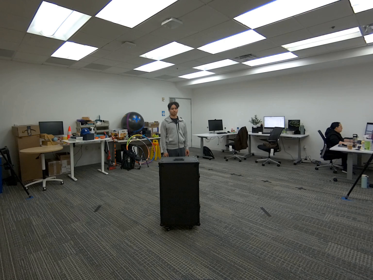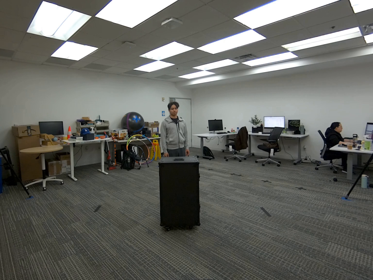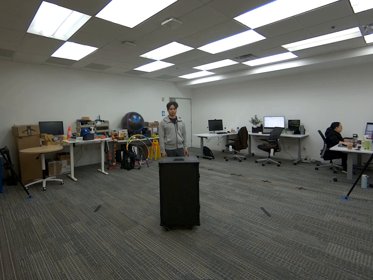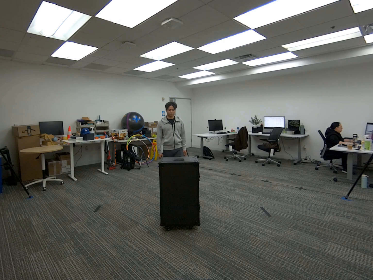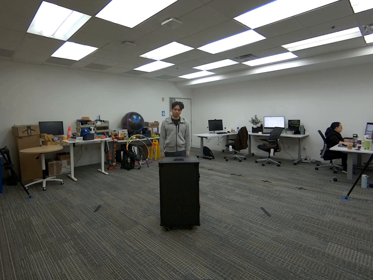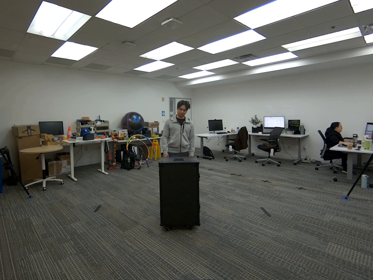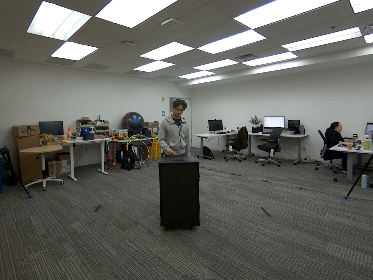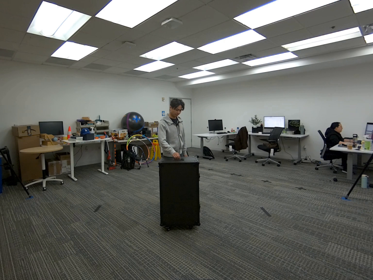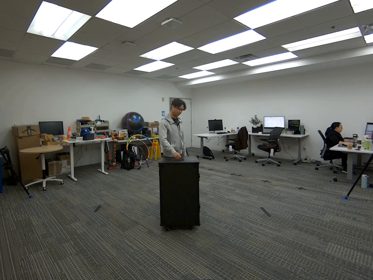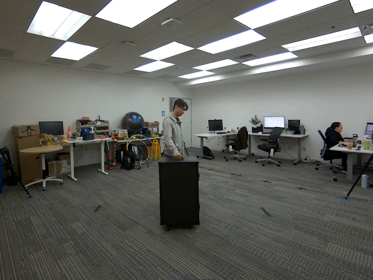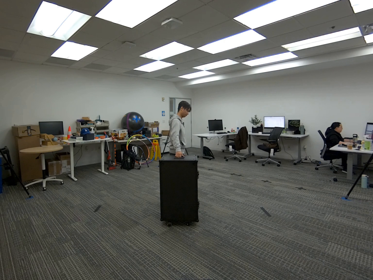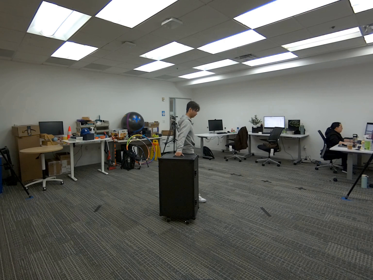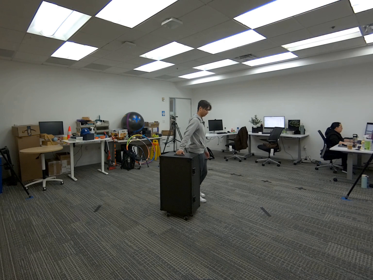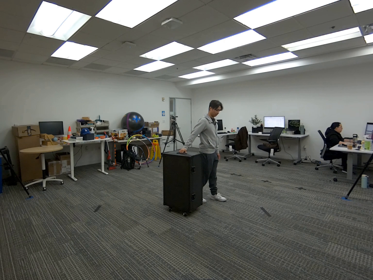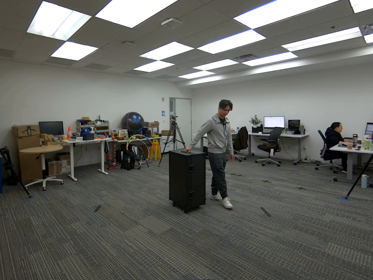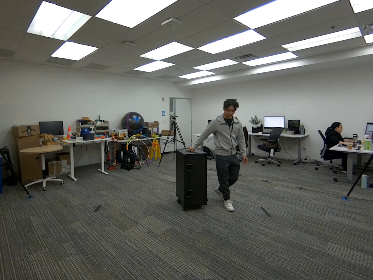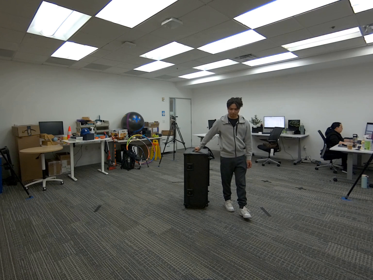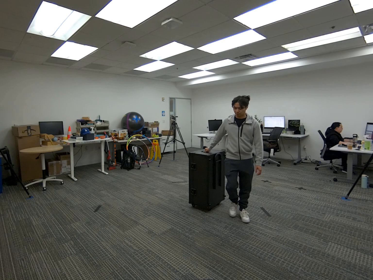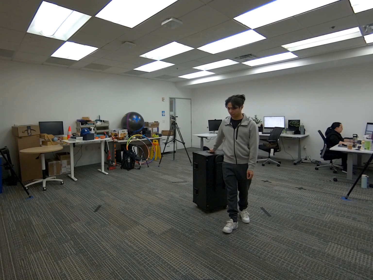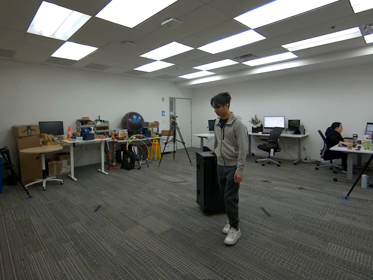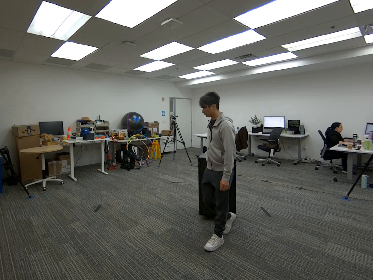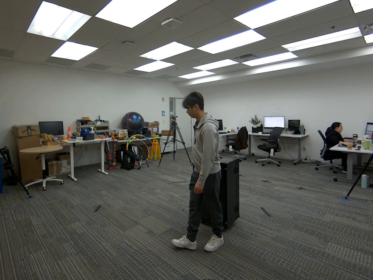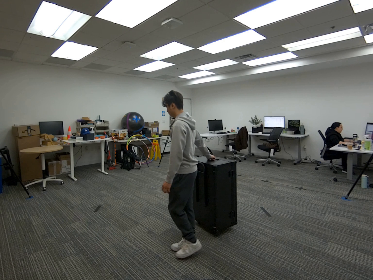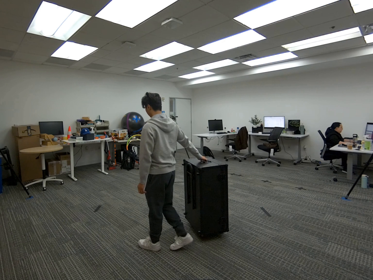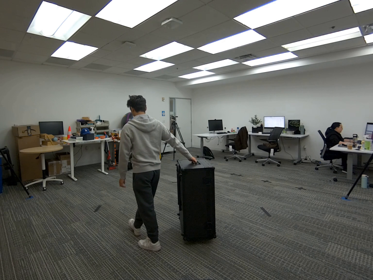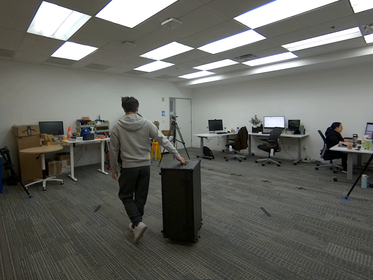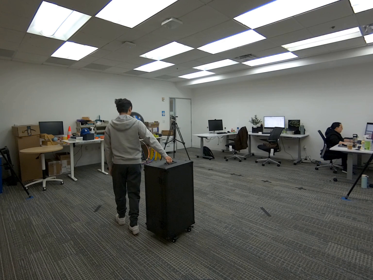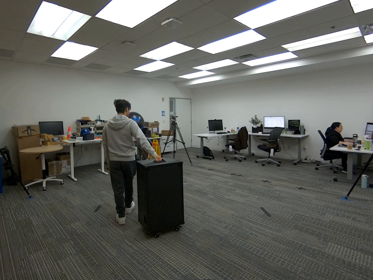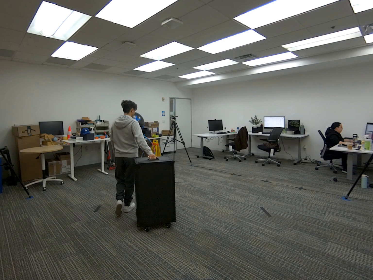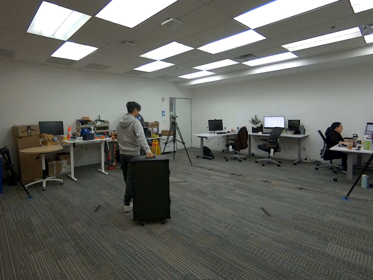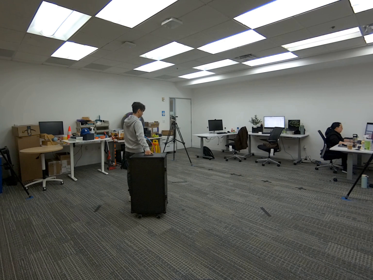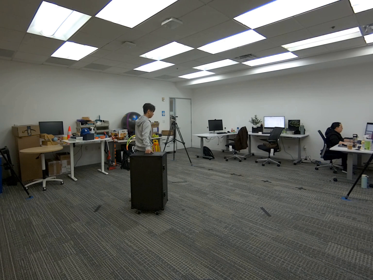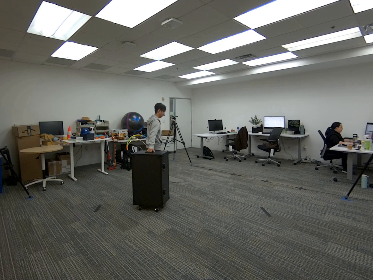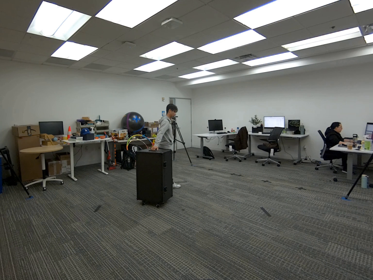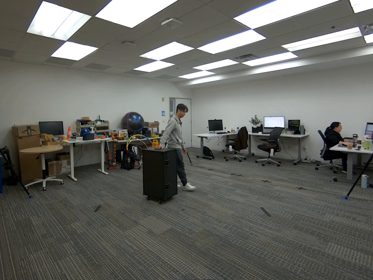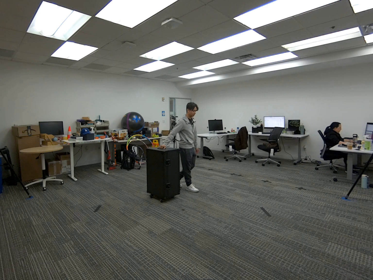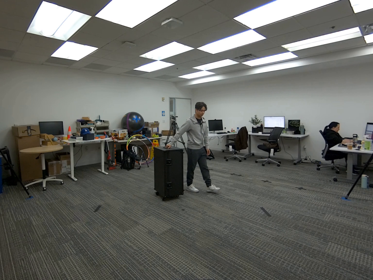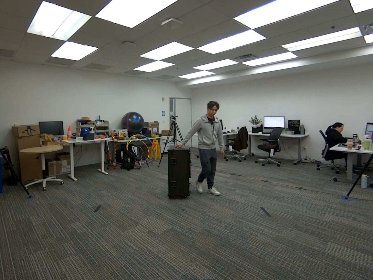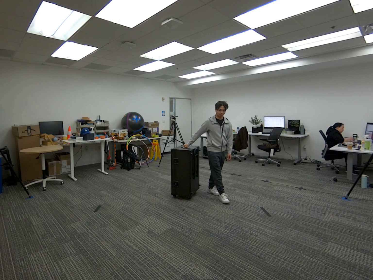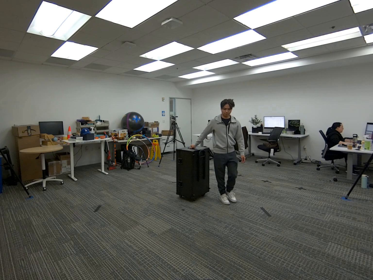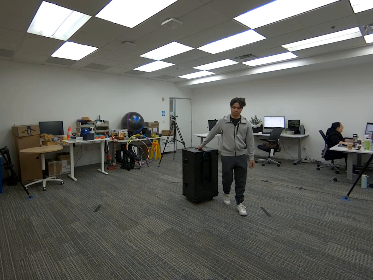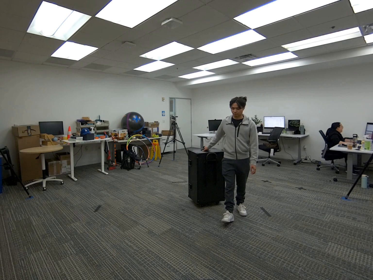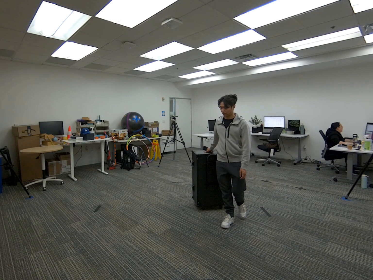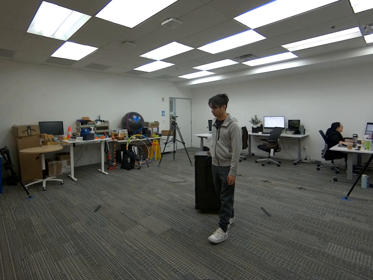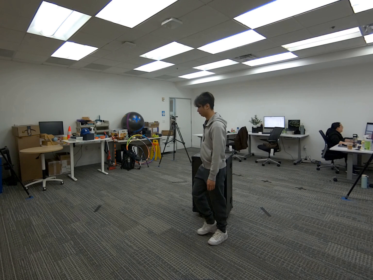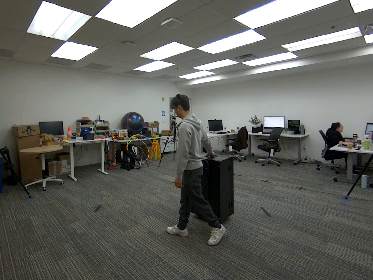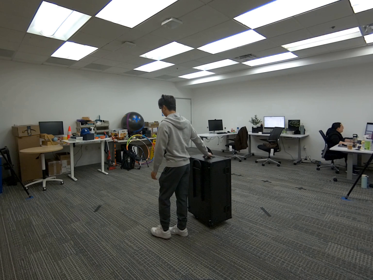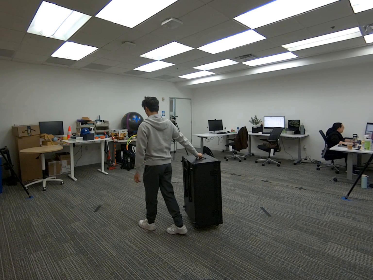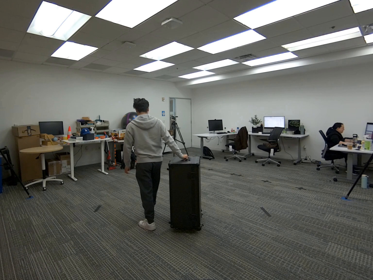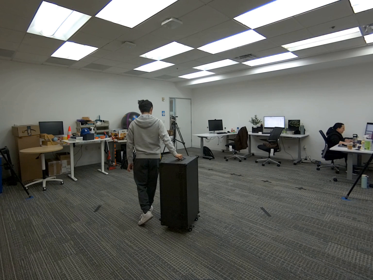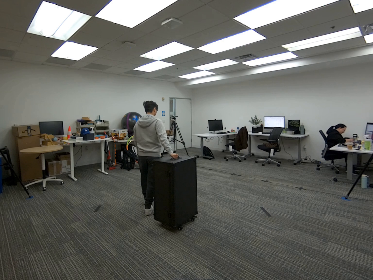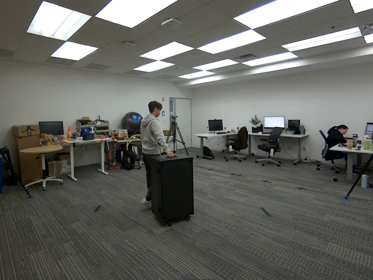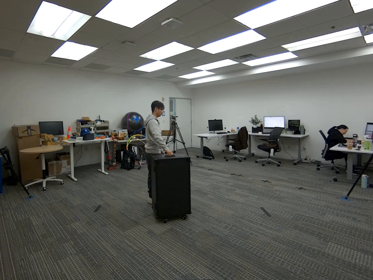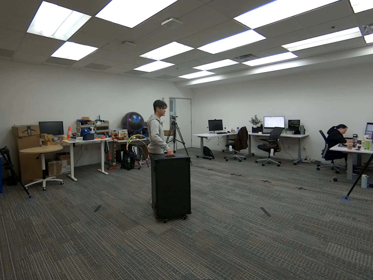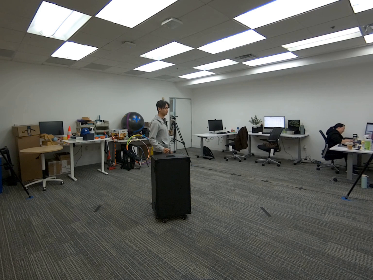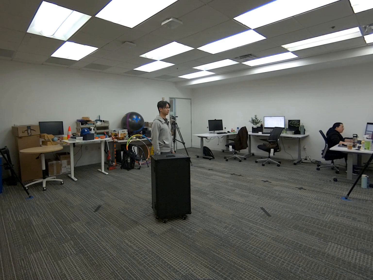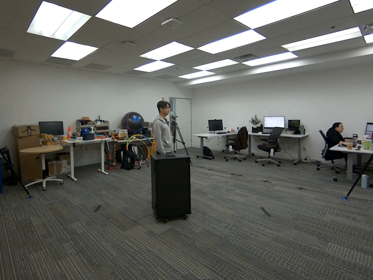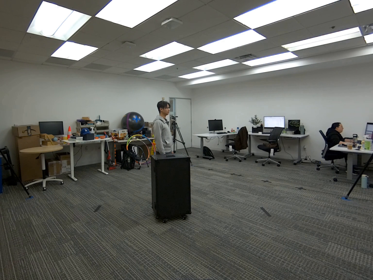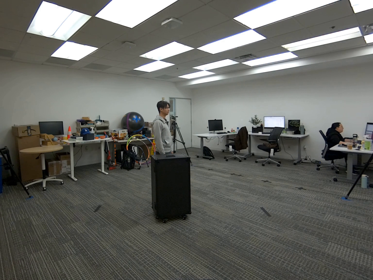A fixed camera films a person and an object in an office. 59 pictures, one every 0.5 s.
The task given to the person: Walk over to the G1 box and pull the G1 box towards you around the bounding area.
